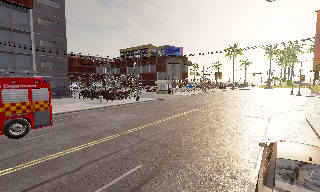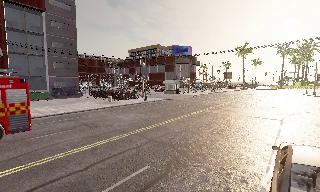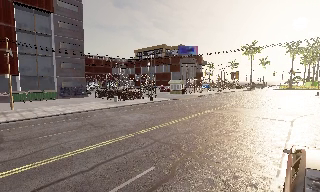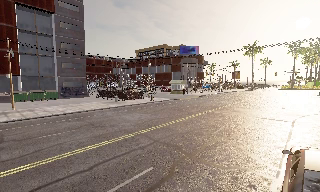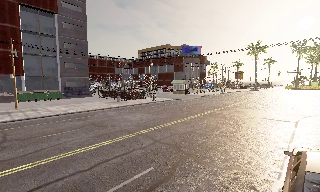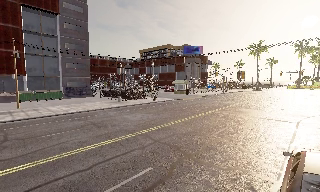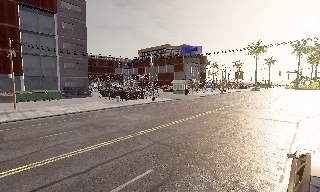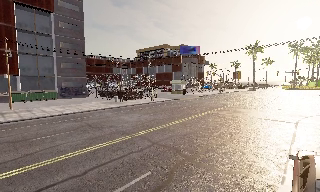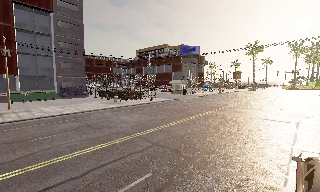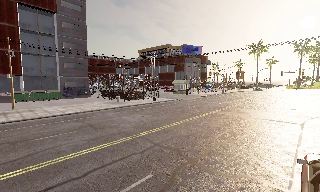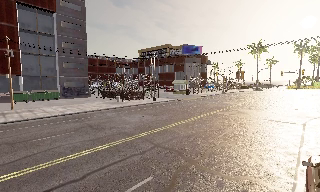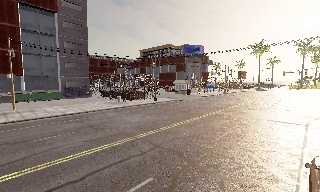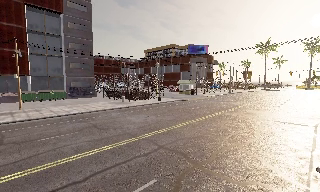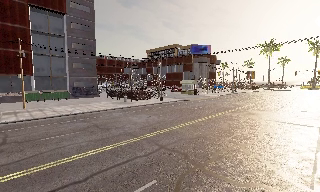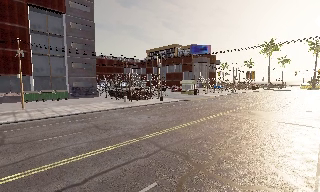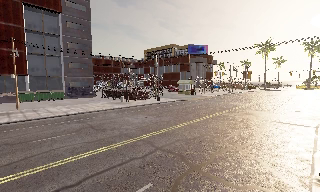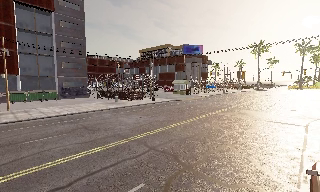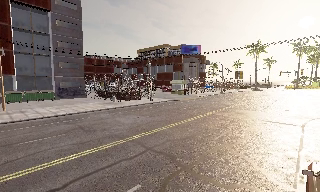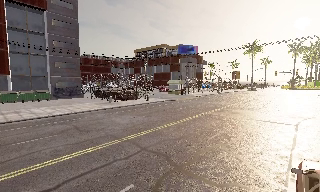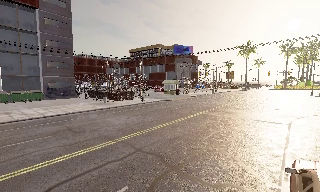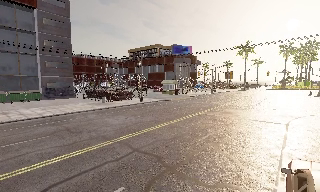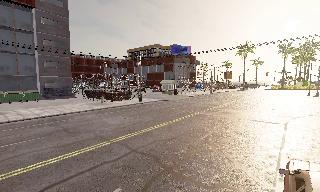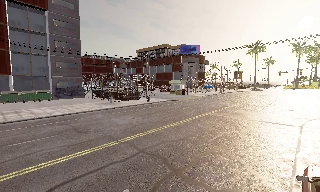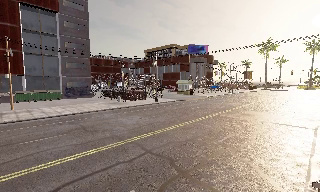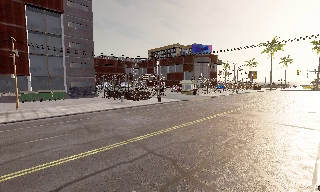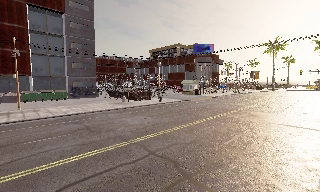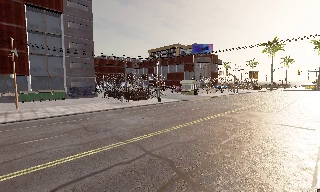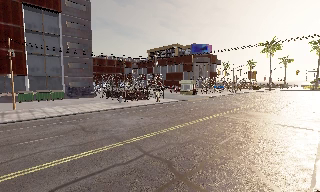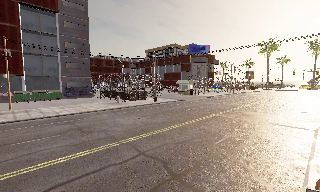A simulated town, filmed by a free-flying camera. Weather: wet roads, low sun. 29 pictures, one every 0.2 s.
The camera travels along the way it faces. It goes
forward.
0.0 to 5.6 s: The camera travels forward and to its right, about 2 m, so what stands in front looms larger.
The film runs forward here.
